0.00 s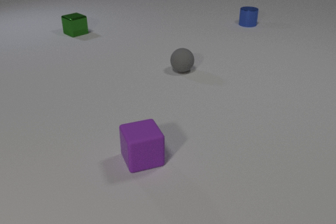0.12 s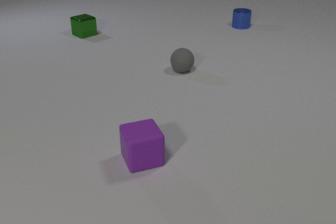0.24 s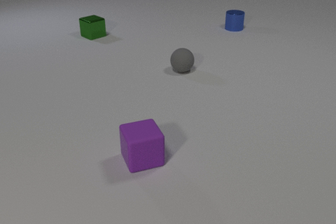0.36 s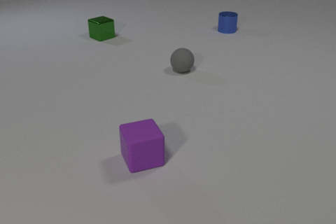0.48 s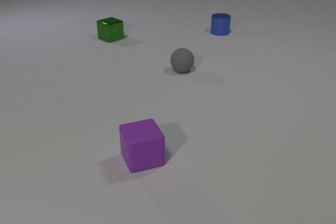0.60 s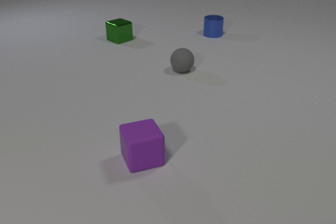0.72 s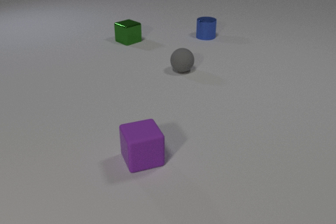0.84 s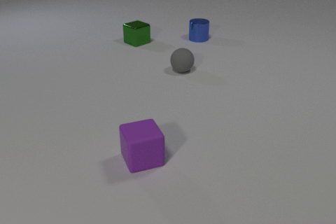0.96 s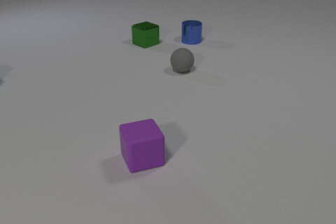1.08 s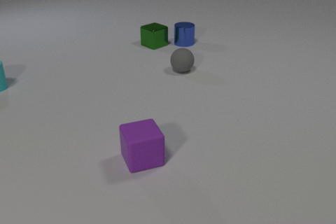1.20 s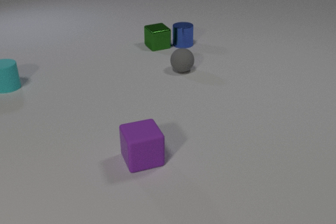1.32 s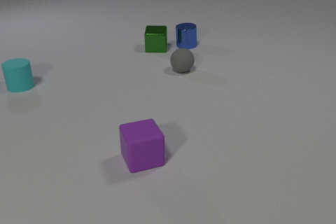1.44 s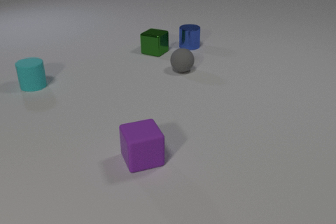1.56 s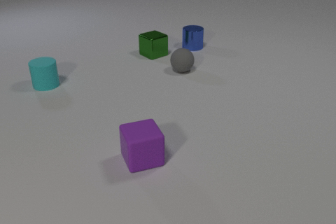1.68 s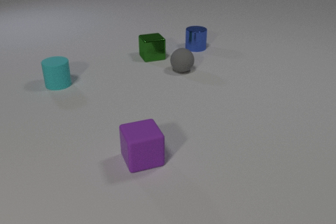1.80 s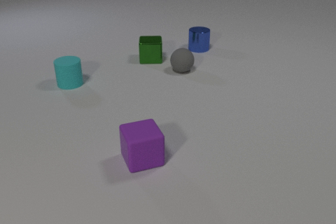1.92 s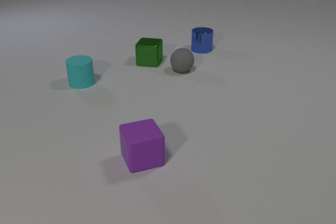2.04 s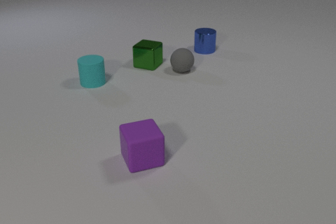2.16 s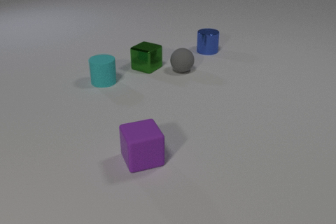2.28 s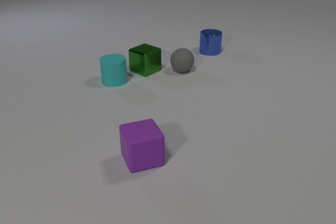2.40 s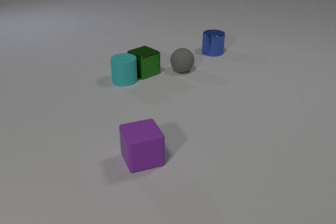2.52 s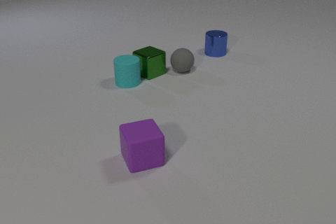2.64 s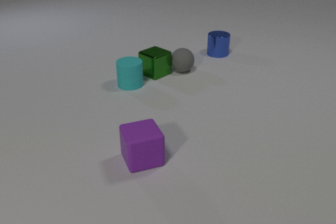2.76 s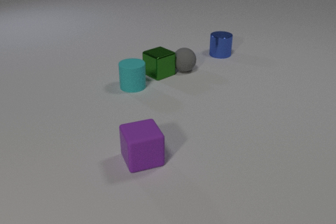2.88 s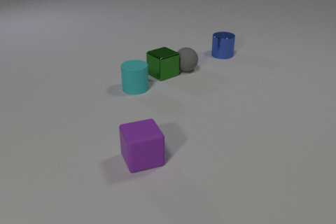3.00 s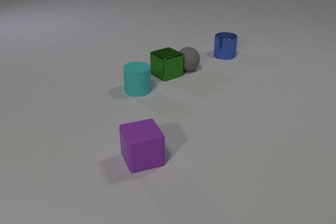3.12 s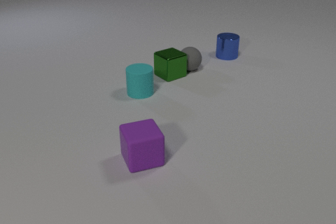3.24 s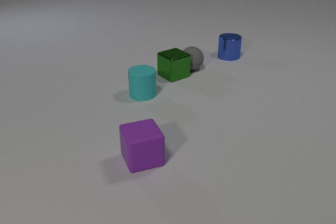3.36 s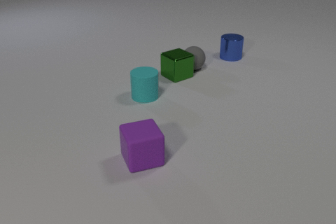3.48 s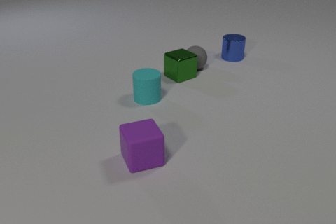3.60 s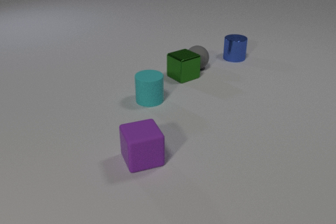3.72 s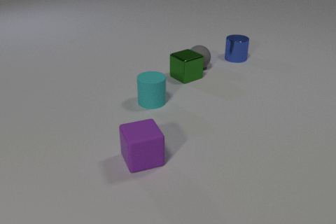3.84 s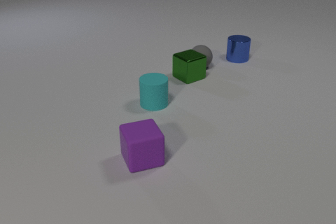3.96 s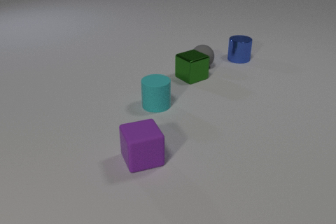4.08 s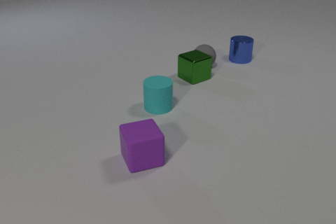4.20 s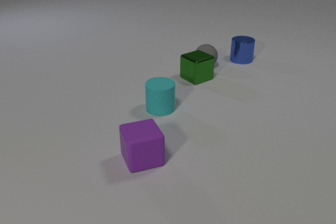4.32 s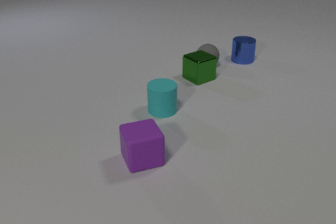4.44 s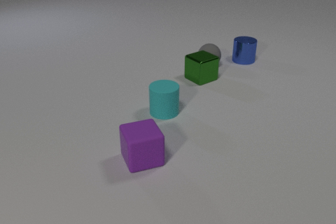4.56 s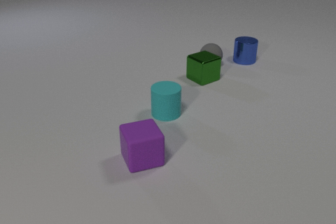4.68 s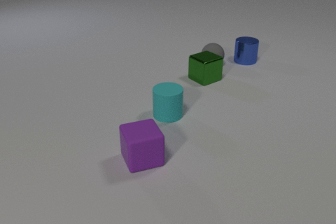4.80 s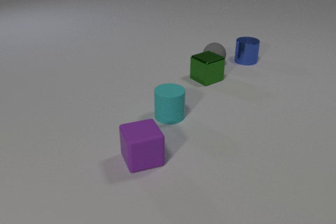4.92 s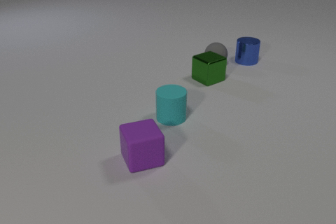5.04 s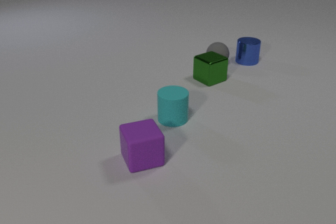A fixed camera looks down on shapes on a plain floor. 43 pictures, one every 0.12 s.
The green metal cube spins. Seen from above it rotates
clockwise.
The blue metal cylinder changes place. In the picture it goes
toward the camera.
0.00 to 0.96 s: The green metal cube slides to the right and toward the camera. The blue metal cylinder slides toward the camera and to the left.
0.96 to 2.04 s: The green metal cube slides toward the camera, spins clockwise seen from above by about 150 degrees, its near face sliding to the left. The blue metal cylinder slides toward the camera and to the right. The cyan rubber cylinder comes in at the left edge, slides to the right. The green metal cube and the blue metal cylinder collide.
2.04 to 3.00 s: The green metal cube slides toward the camera and to the right, spins clockwise seen from above by about 30 degrees, its near face sliding to the left. The blue metal cylinder slides to the right and toward the camera. The cyan rubber cylinder slides to the right and toward the camera. The gray rubber sphere rolls to the right. The green metal cube and the cyan rubber cylinder collide. The green metal cube and the gray rubber sphere collide.
3.00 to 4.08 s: The green metal cube slides to the right. The blue metal cylinder slides to the right and toward the camera. The cyan rubber cylinder slides toward the camera and to the right. The gray rubber sphere rolls to the right and away from the camera.
4.08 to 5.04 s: The green metal cube slides to the right. The blue metal cylinder slides to the right. The cyan rubber cylinder slides toward the camera and to the right. The gray rubber sphere rolls to the right and away from the camera.
What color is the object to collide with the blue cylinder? green.
What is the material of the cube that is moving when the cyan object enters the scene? metal.
Are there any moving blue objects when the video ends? yes.
